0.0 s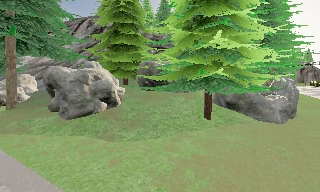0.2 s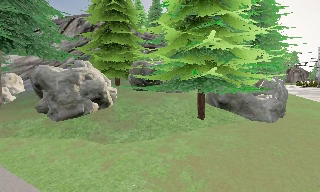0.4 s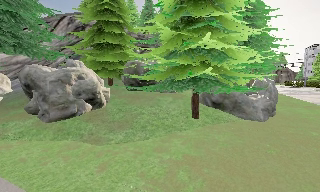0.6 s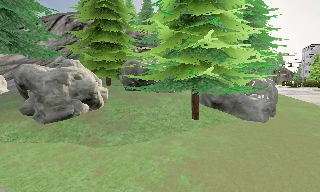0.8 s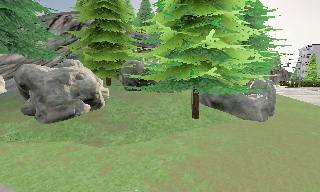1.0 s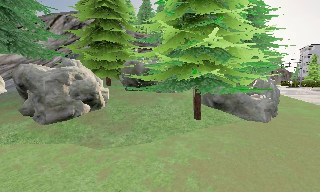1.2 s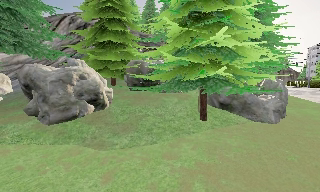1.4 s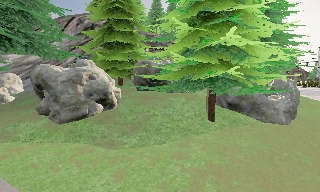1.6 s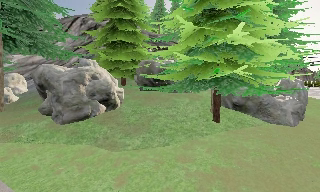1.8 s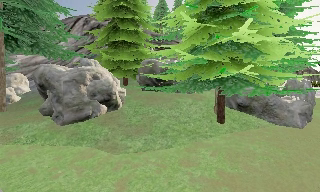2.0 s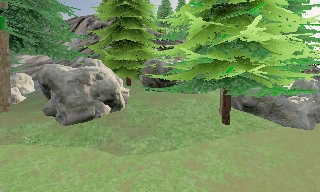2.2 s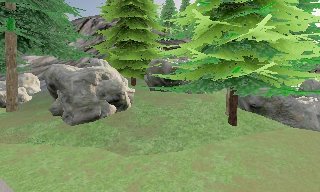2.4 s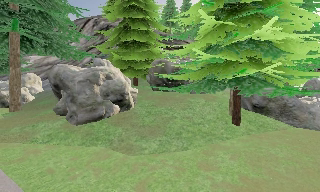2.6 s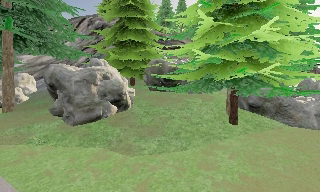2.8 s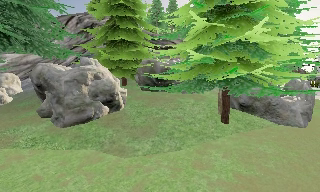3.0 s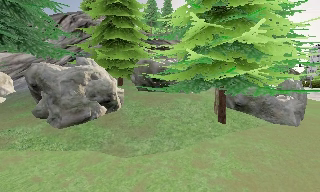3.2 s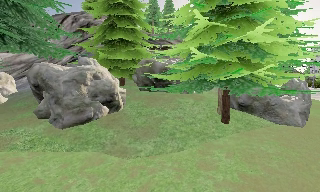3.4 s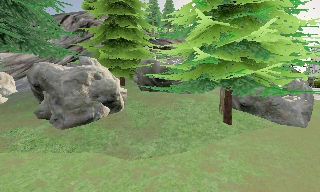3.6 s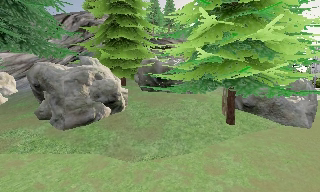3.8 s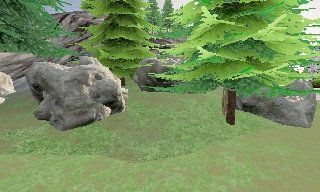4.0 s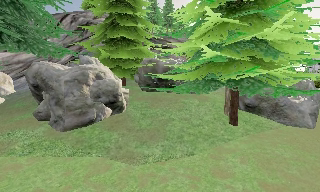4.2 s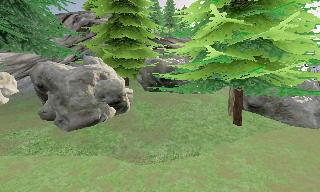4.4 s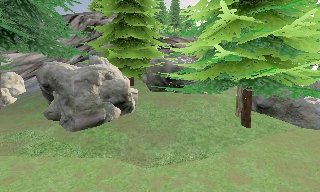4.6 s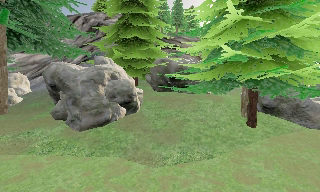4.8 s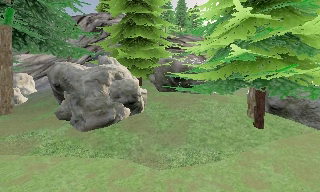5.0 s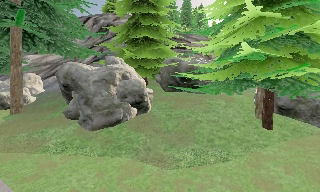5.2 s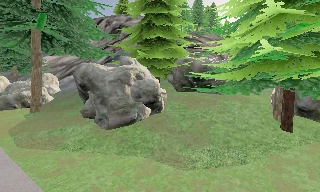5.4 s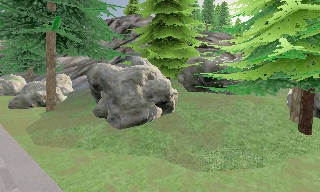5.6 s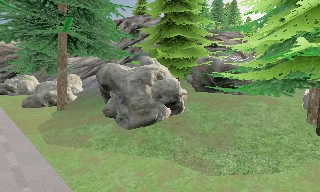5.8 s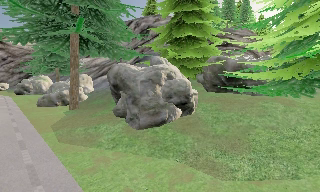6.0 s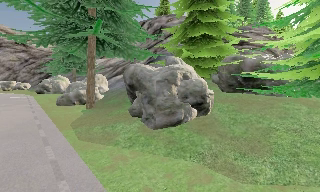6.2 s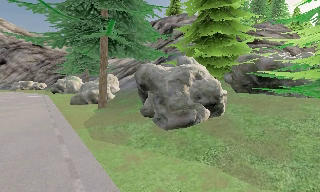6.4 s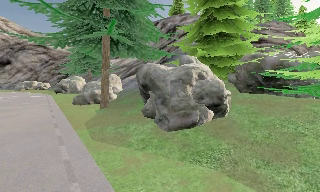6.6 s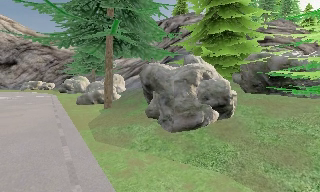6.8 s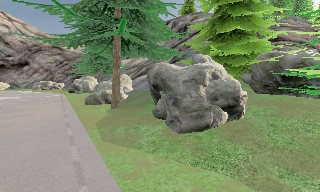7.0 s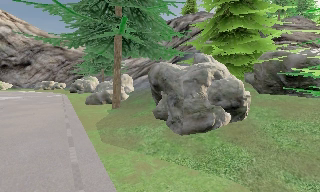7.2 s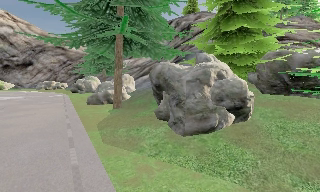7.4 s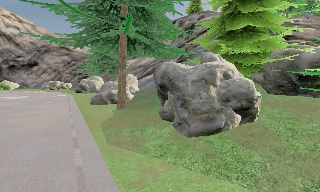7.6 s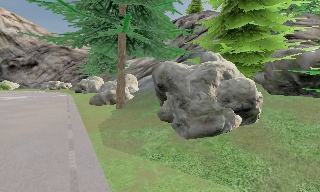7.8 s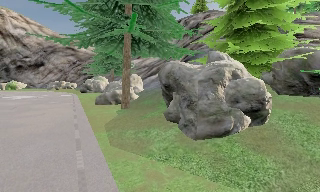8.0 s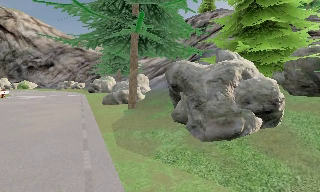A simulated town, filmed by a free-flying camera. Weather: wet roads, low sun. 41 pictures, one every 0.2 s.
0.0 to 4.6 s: The camera travels to its left and forward, about 2 m, so close, fixed things drift to the right.
4.6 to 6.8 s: The scene slides to the right, as the camera pans about 30 degrees to its left. It travels forward and to its left, about 1 m, so what stands in front looms larger.
6.8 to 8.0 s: The camera travels forward, about 0.5 m, so what stands in front looms larger.
The film runs forward here.
